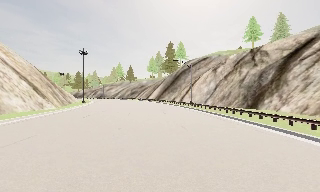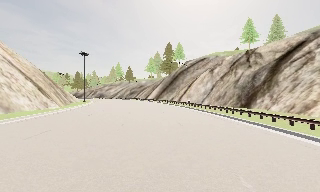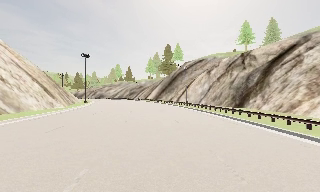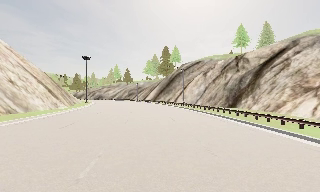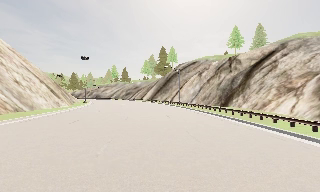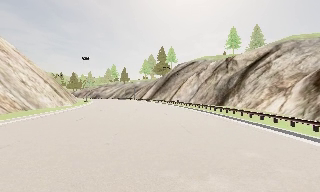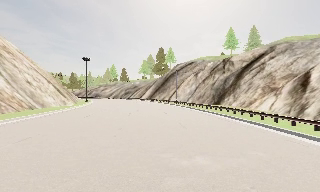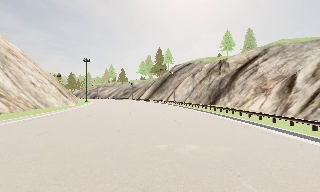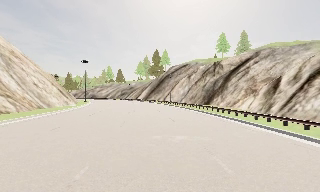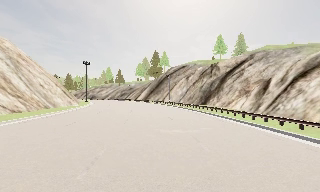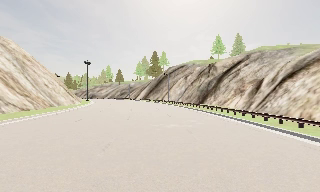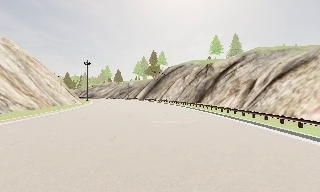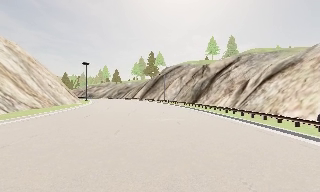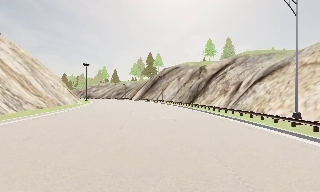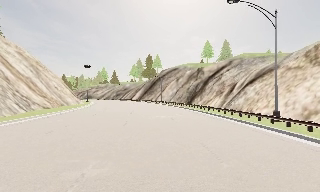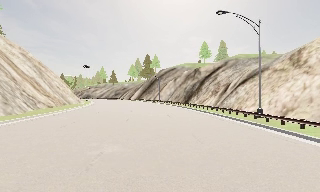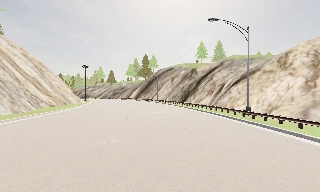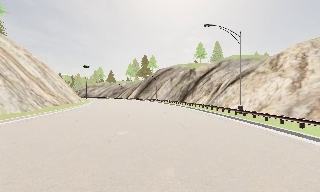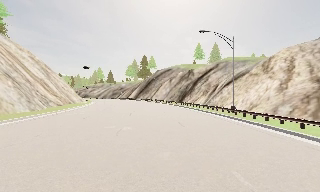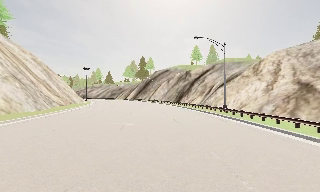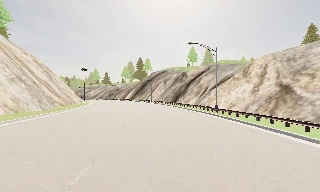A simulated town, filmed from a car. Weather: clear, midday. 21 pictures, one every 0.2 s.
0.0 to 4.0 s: The camera swings to its right by about 10 degrees, and the scene slides to the left. It travels backward, about 25 m, so what stands in front gets smaller.
The film runs backward here.
